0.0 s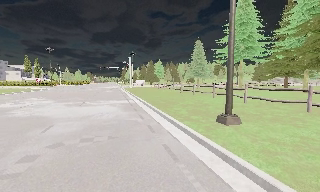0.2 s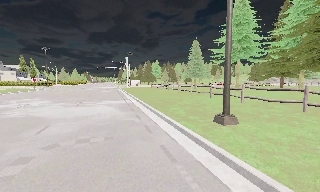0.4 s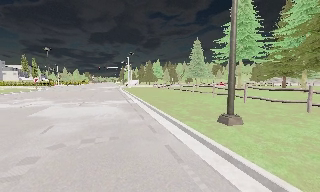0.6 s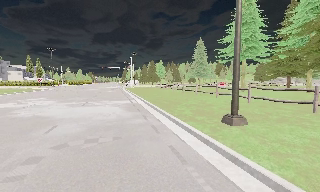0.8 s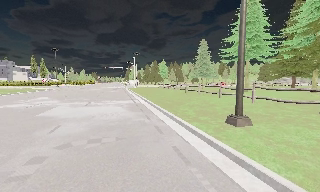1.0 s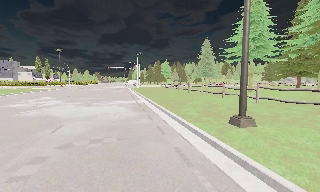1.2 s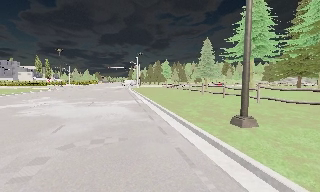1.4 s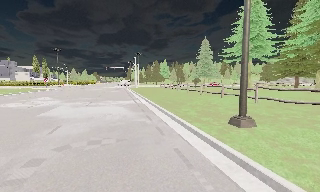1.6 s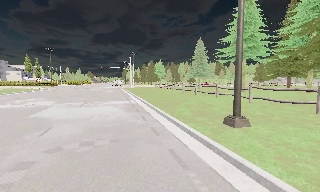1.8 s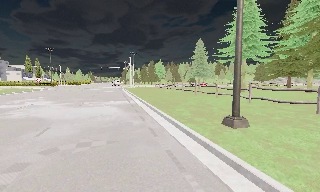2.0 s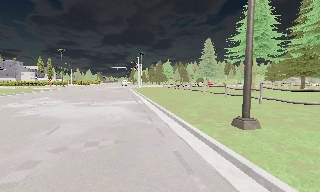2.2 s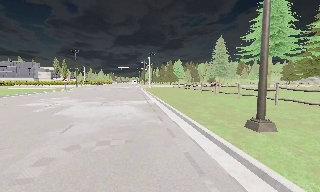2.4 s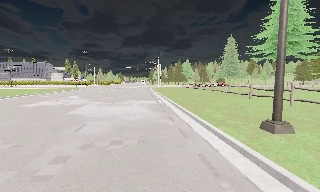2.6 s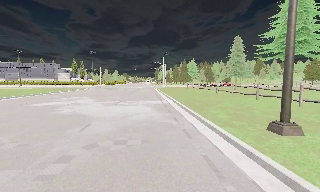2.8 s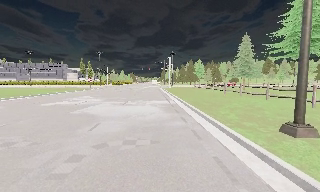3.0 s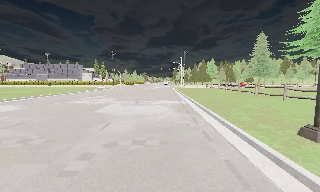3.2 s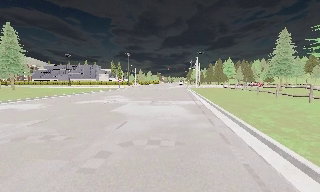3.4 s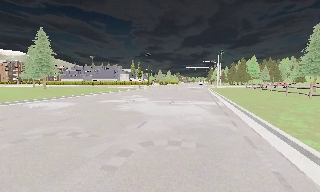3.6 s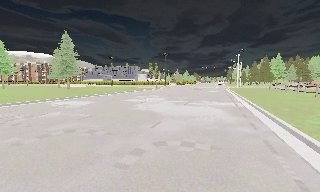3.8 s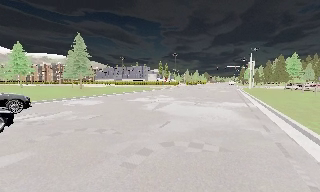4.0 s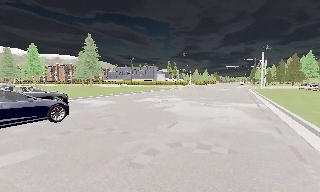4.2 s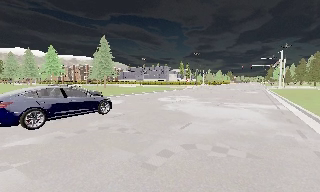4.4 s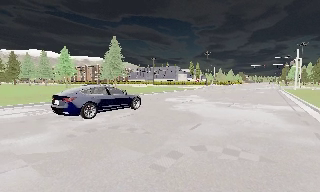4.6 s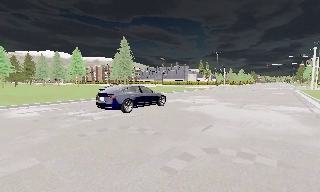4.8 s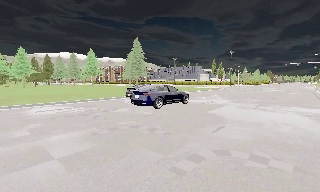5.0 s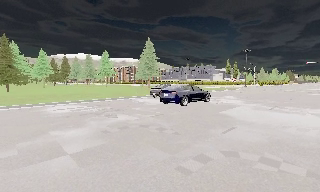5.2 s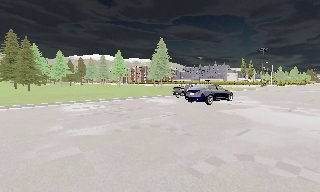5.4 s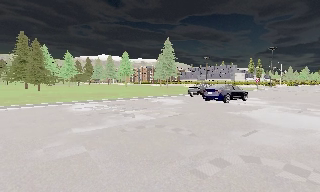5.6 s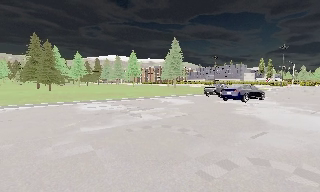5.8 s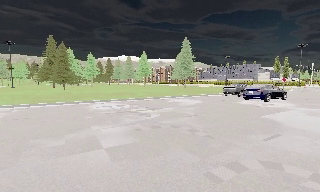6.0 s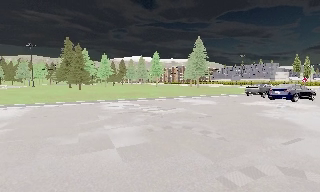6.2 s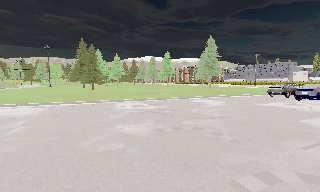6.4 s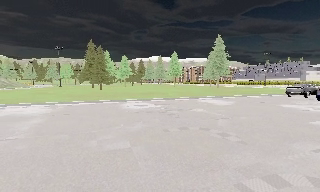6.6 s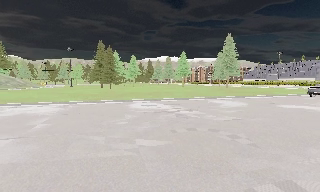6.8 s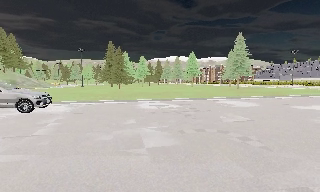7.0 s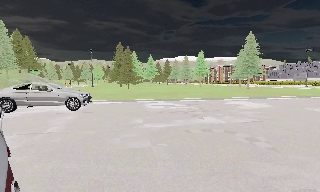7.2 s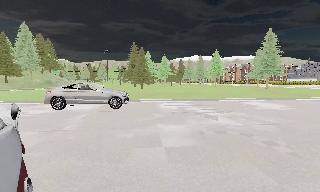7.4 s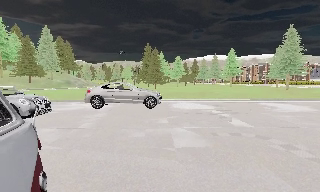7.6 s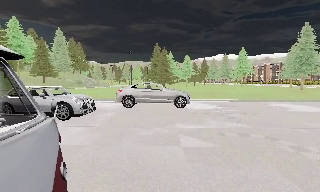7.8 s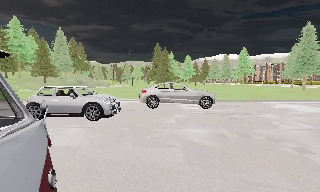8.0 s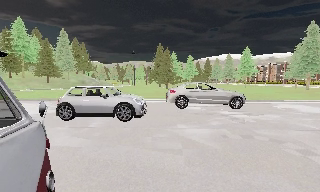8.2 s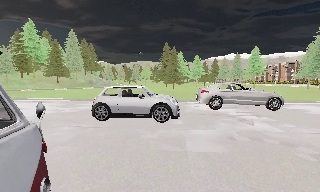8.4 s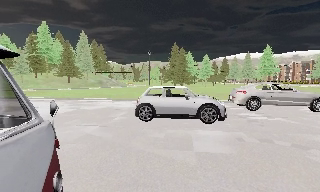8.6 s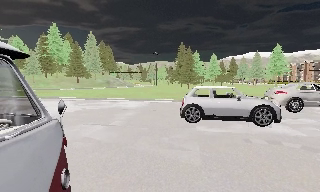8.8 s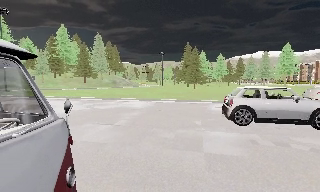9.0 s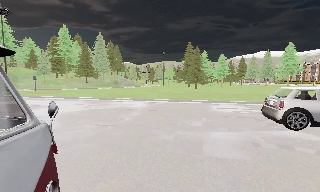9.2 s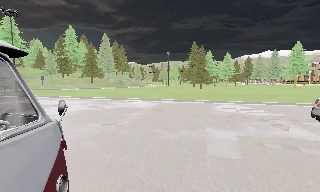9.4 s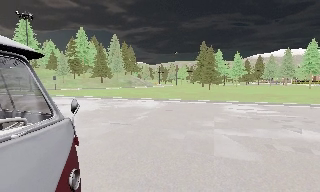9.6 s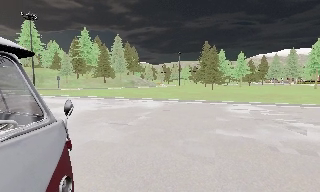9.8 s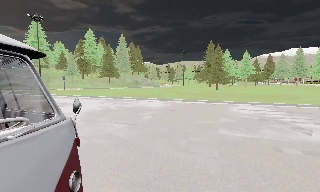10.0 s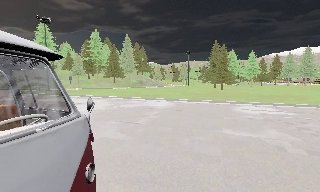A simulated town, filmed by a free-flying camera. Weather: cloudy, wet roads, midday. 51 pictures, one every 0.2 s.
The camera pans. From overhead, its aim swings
counterclockwise.
The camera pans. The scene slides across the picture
to the right.
0.0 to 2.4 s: The camera shifts only a little, or ends up much as it began.
2.4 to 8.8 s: The camera pans to its left, which is counterclockwise from overhead, by about 110 degrees. It travels to its right and forward, about 1 m.
8.8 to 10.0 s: The camera shifts only a little, or ends up much as it began.
The film runs forward here.
